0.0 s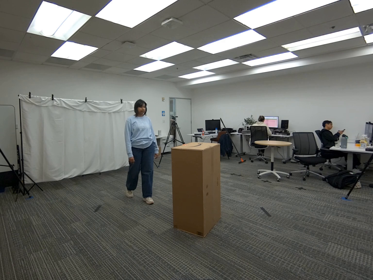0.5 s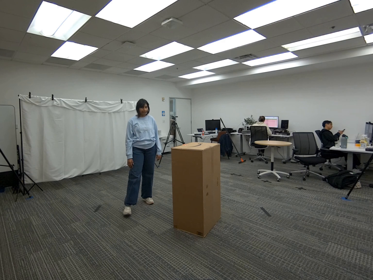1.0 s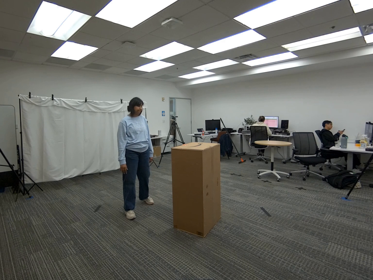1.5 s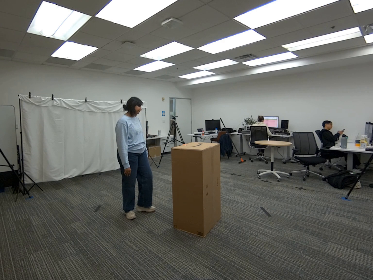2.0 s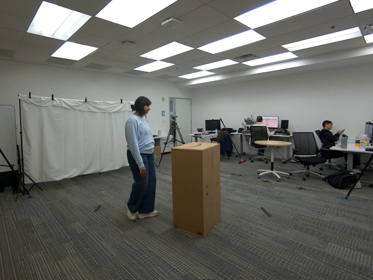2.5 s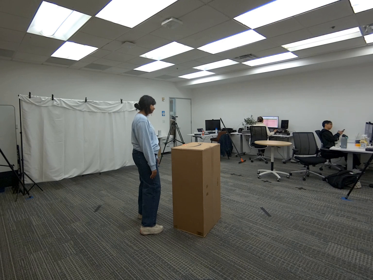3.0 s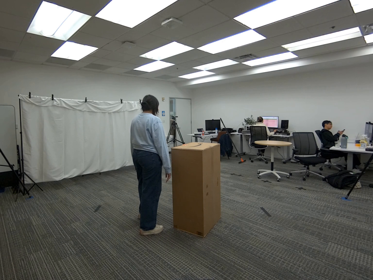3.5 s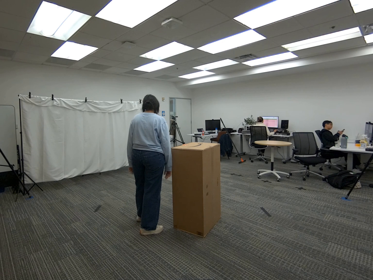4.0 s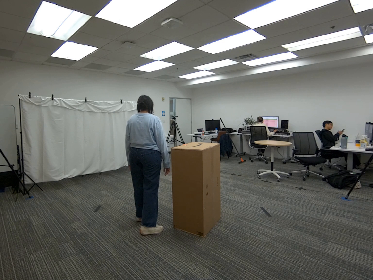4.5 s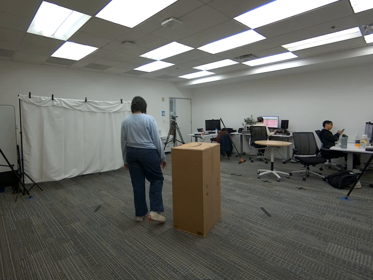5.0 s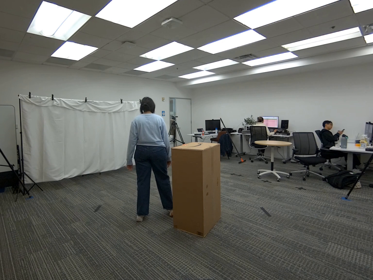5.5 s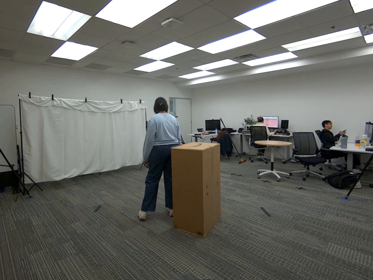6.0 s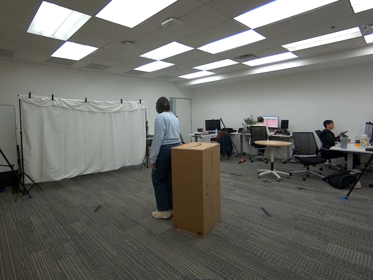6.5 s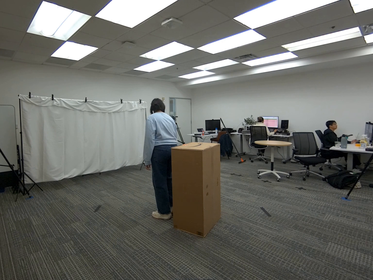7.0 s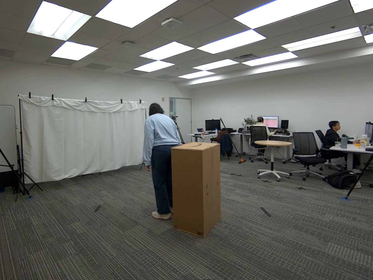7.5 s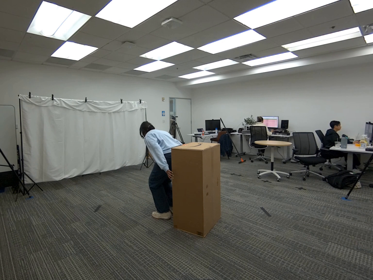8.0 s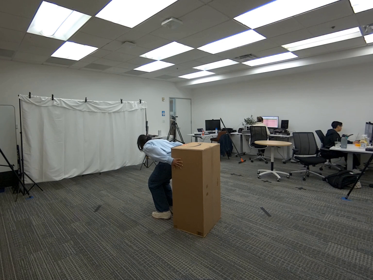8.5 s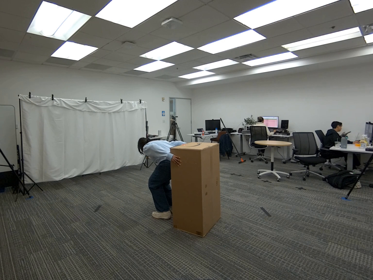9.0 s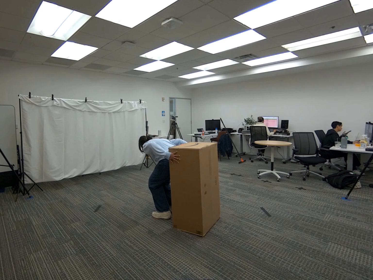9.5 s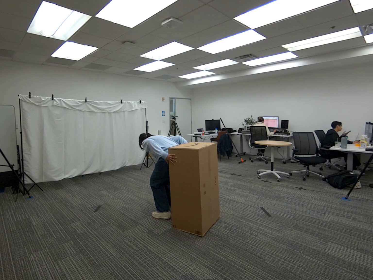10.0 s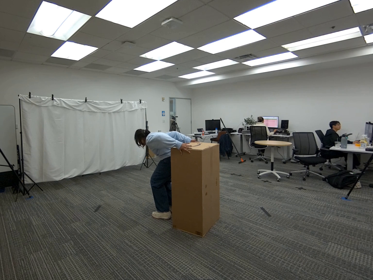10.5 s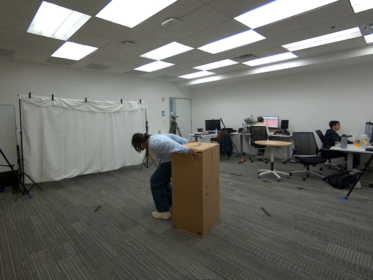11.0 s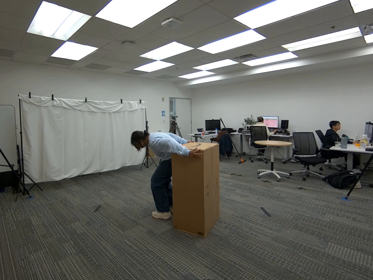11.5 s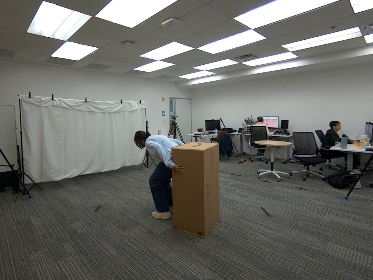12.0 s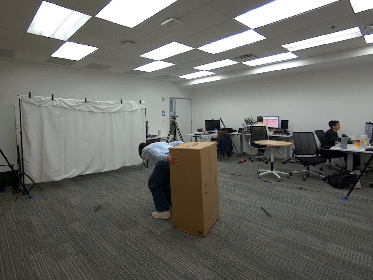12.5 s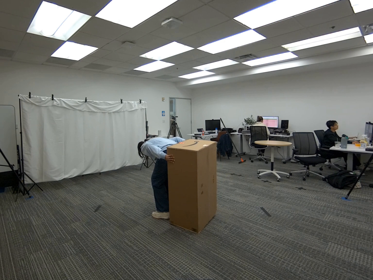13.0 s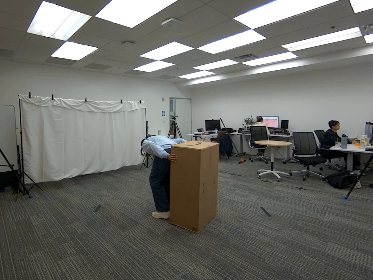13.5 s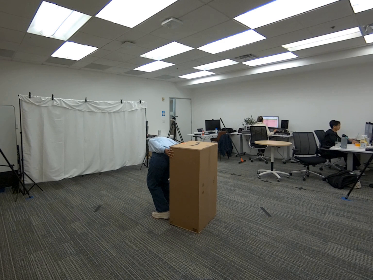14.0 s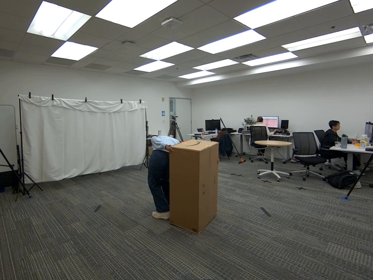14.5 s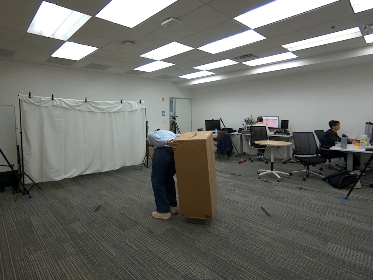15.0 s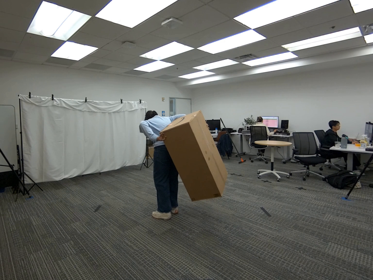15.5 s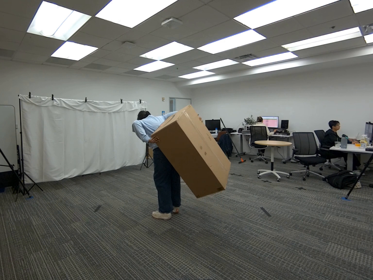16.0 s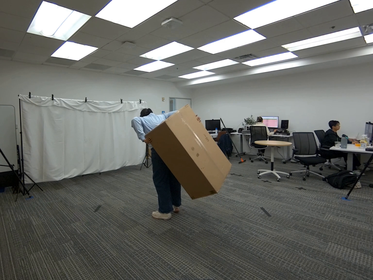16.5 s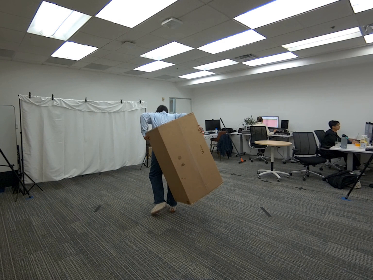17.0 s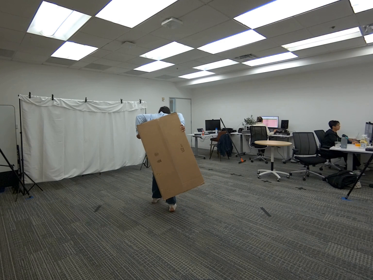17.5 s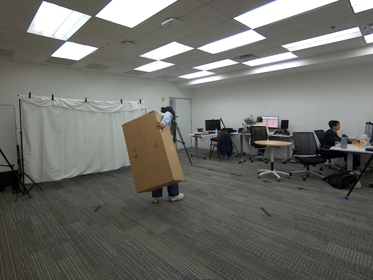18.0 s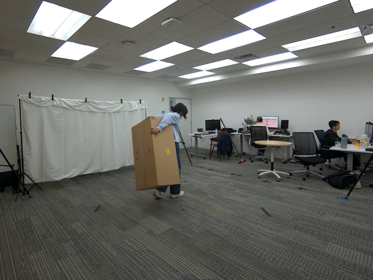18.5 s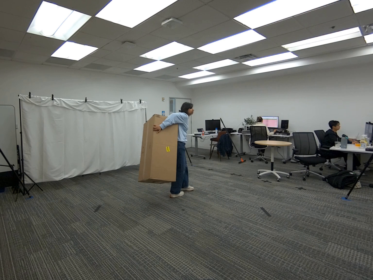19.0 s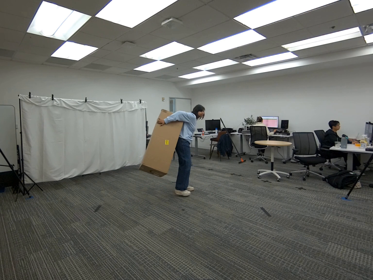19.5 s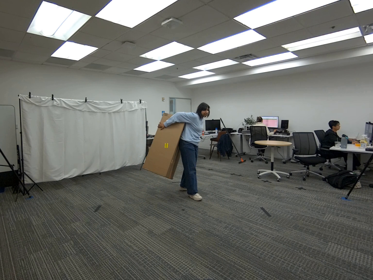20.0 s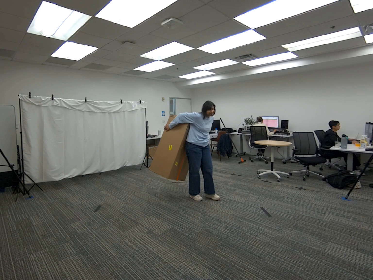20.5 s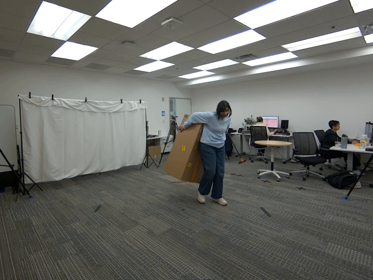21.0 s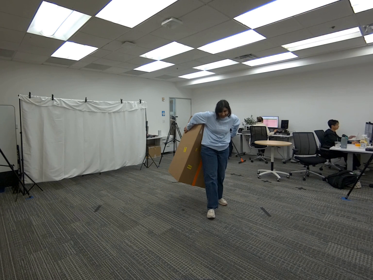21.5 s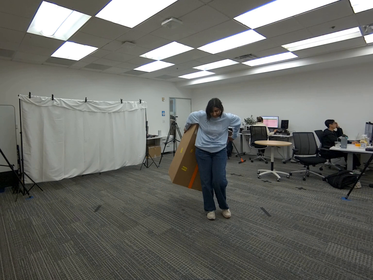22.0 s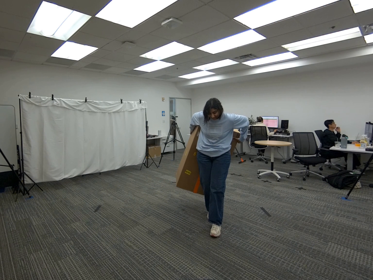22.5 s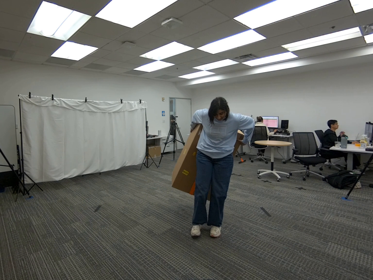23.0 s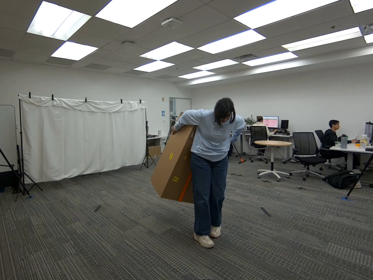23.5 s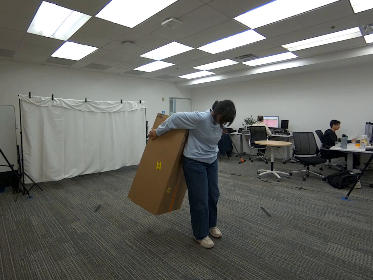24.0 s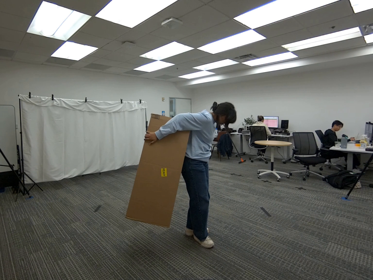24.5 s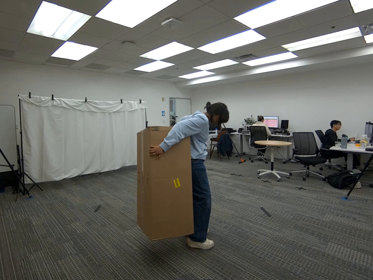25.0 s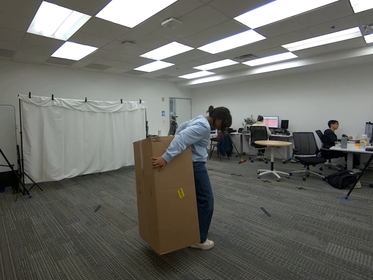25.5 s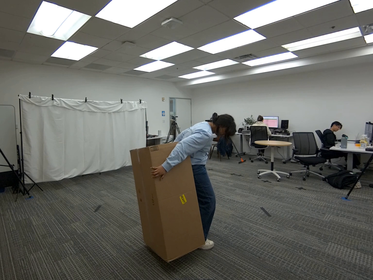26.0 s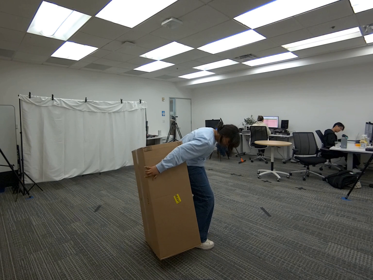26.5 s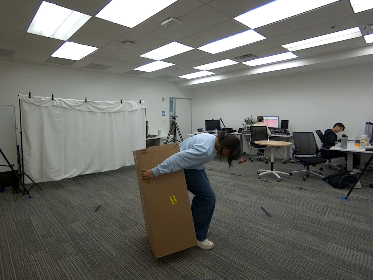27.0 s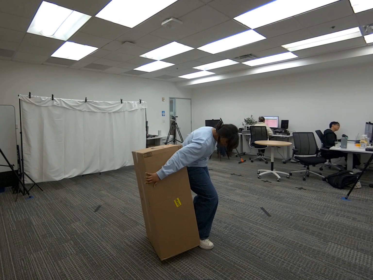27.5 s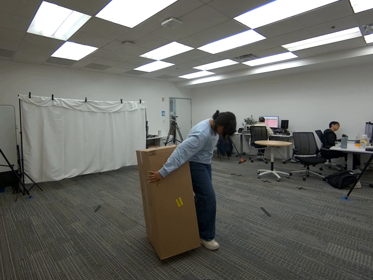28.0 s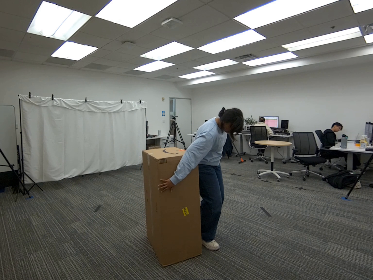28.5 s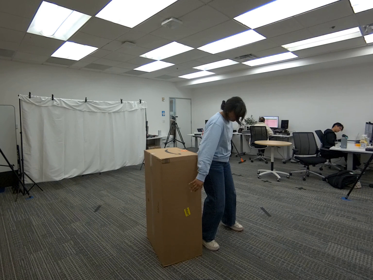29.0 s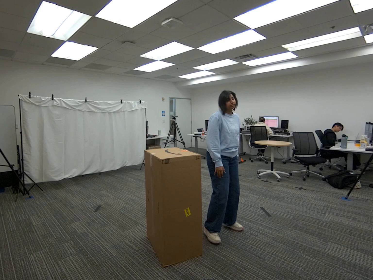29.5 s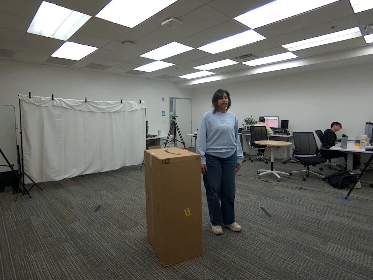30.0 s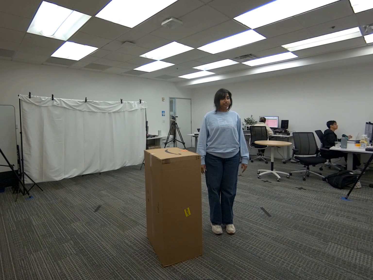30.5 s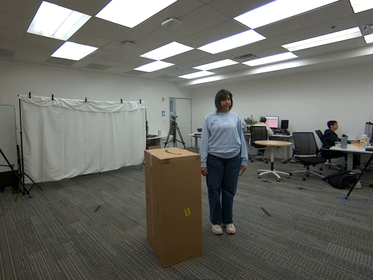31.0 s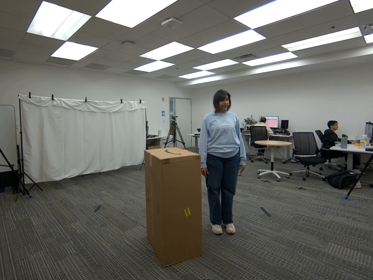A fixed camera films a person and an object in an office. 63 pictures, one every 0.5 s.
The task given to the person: Walk to the giant cardboard box and stand with your back facing it so the box touches your back. Bend your knees slightly and lift the box by pressing it against your back while using both hands to hold it in place. Walk a few steps while maintaining your grip on the box, then lower it and place it back on the ground.
